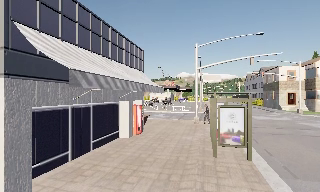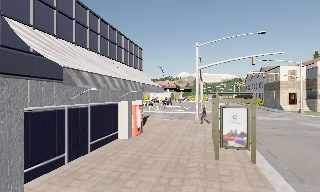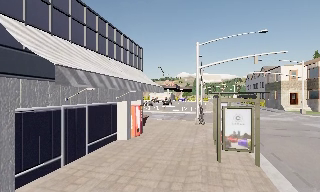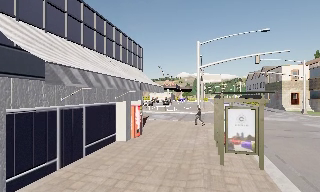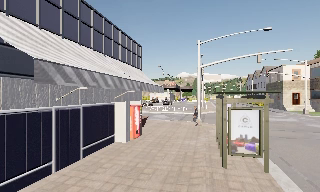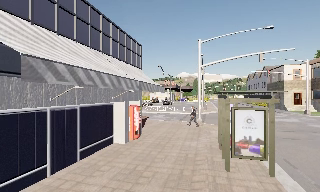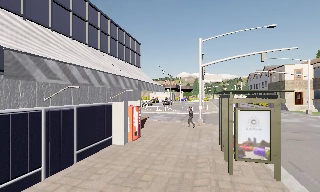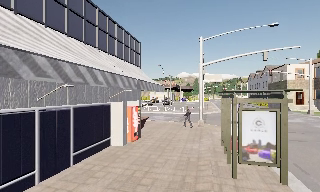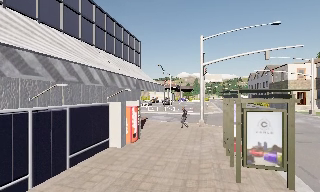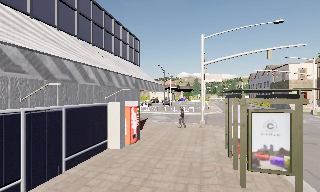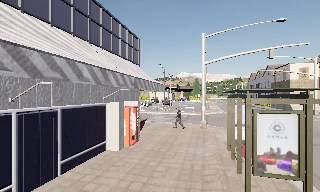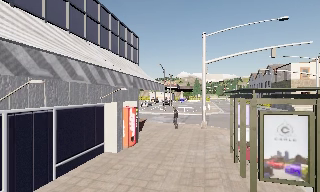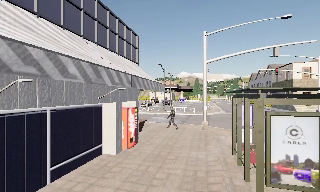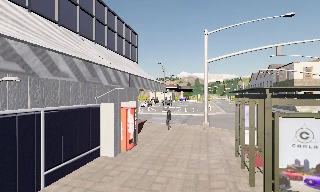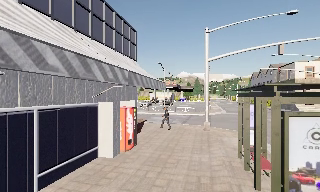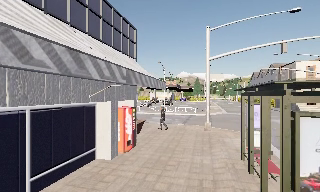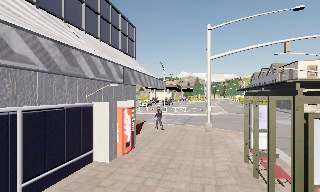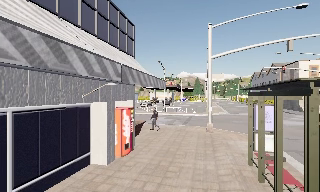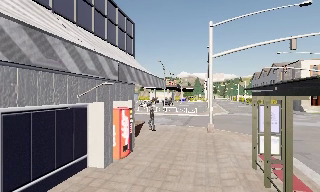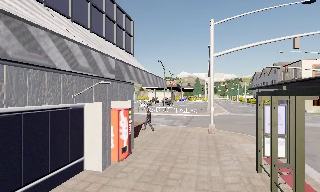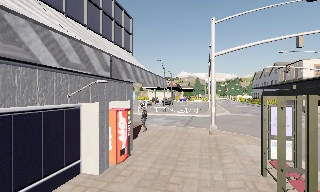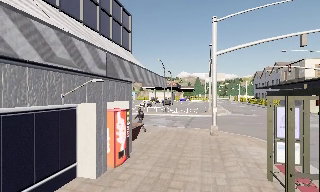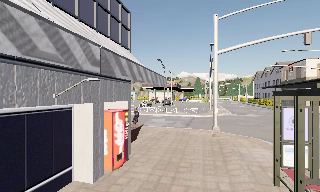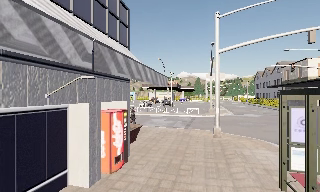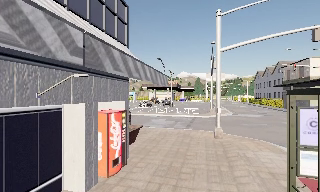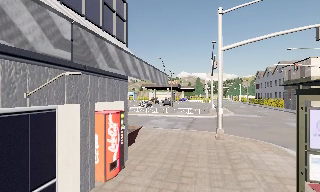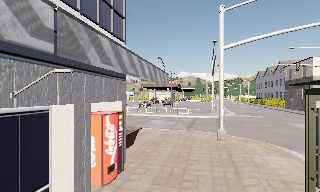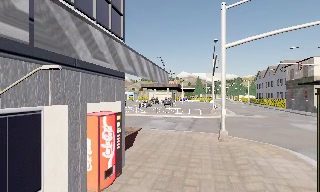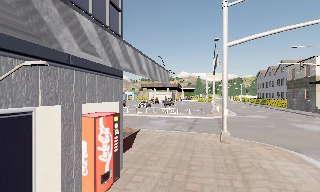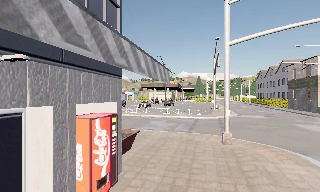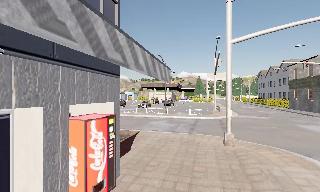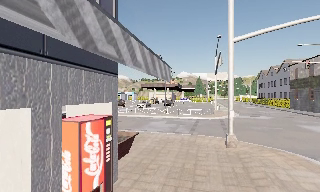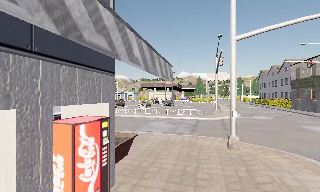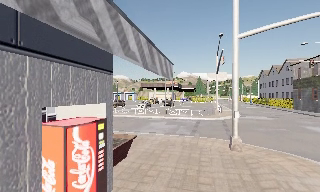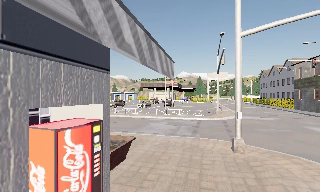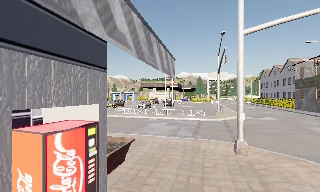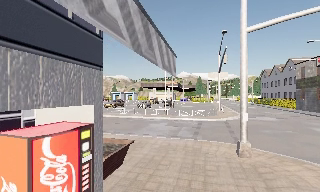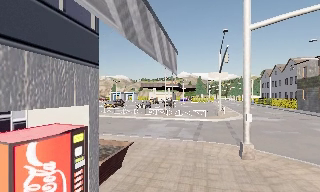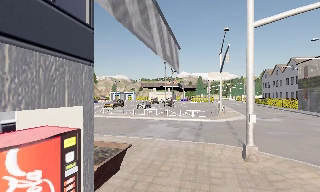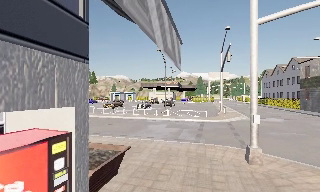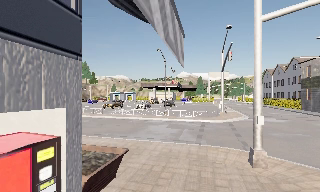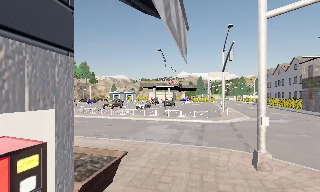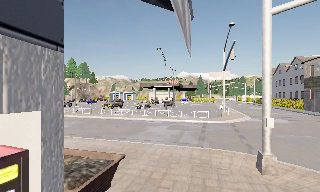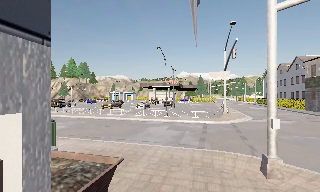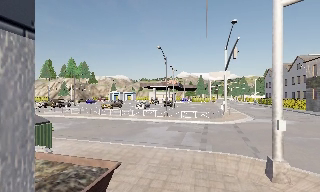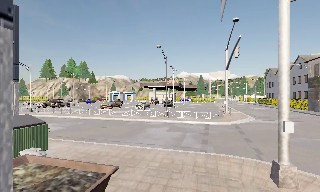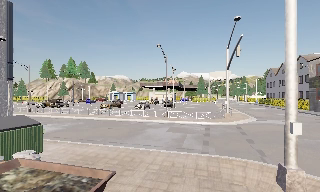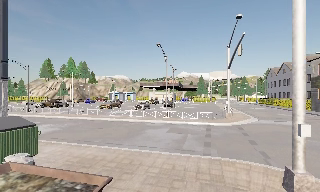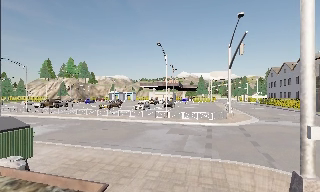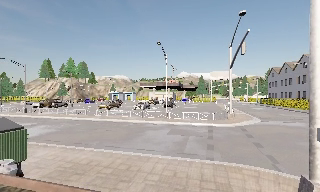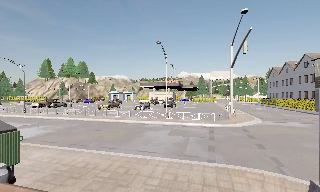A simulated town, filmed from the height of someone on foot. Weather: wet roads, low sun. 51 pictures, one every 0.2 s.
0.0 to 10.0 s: The camera travels forward, about 12 m, so what stands in front looms larger.
The film runs forward here.
